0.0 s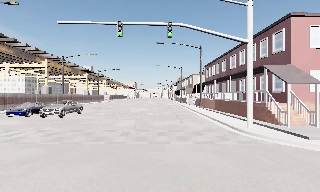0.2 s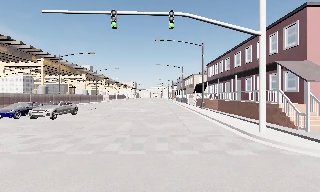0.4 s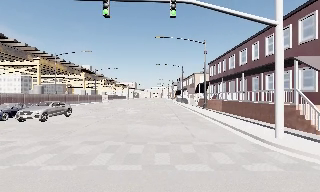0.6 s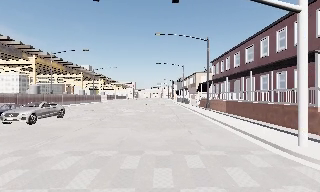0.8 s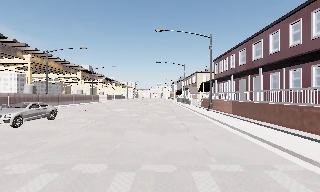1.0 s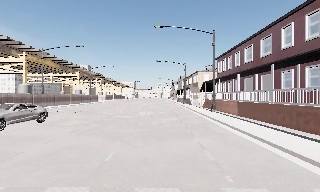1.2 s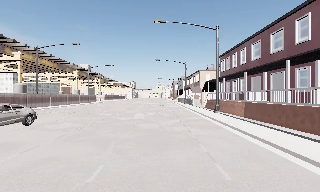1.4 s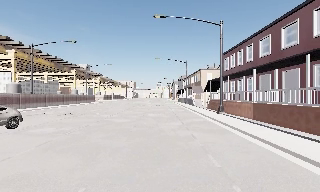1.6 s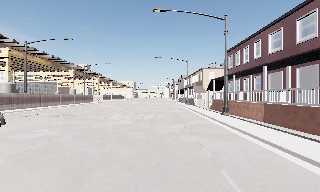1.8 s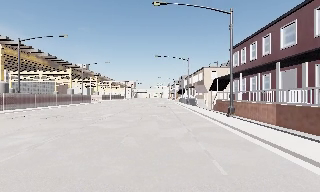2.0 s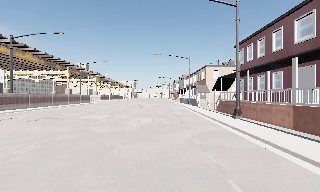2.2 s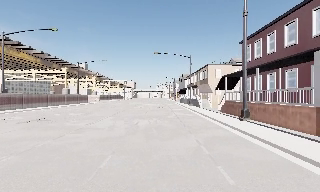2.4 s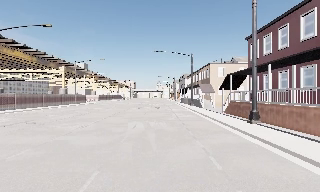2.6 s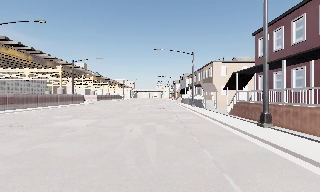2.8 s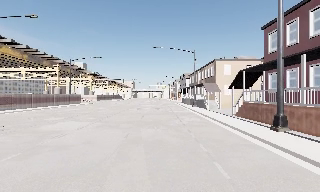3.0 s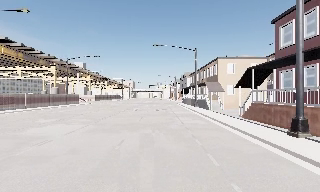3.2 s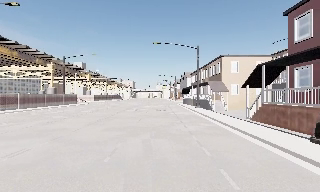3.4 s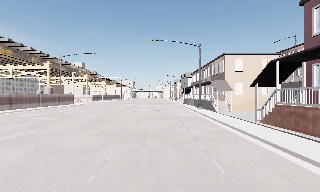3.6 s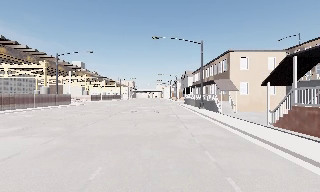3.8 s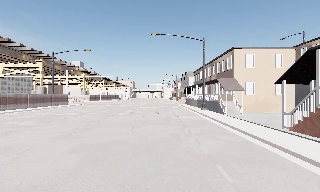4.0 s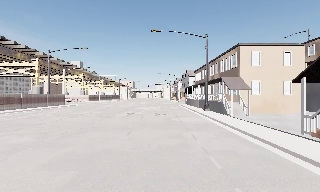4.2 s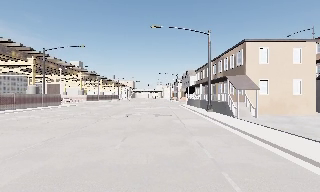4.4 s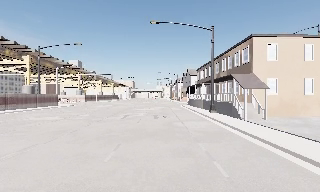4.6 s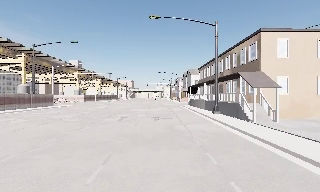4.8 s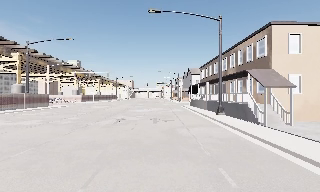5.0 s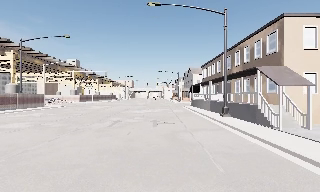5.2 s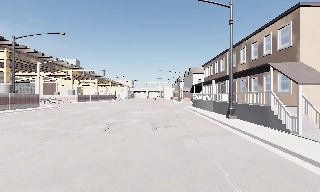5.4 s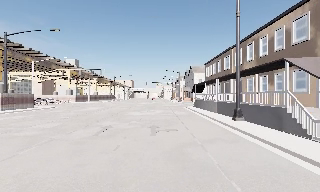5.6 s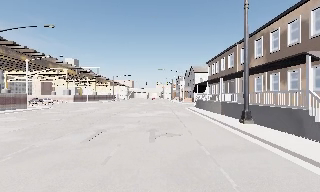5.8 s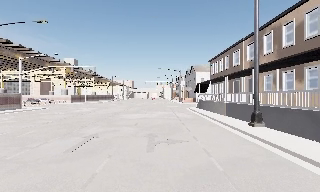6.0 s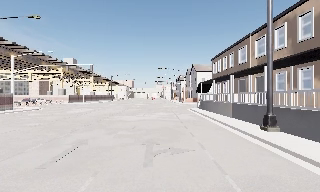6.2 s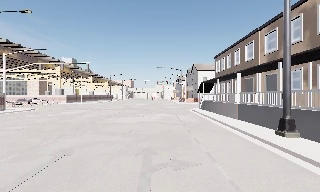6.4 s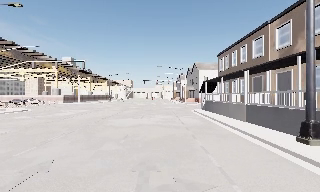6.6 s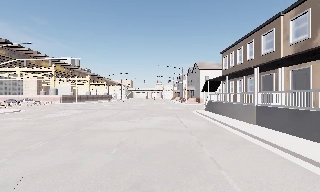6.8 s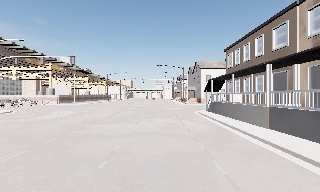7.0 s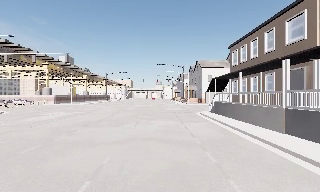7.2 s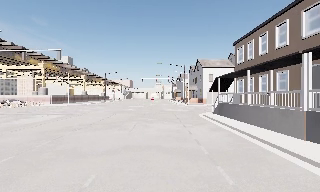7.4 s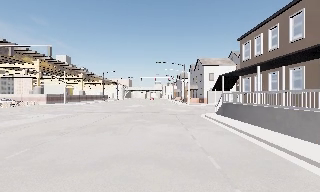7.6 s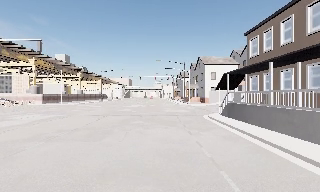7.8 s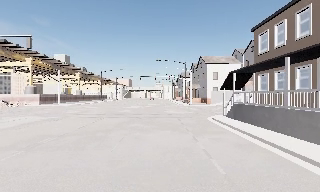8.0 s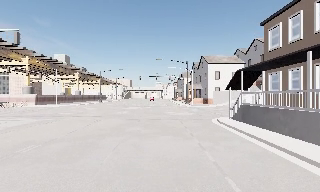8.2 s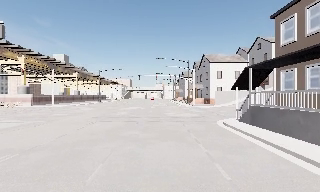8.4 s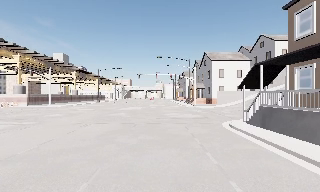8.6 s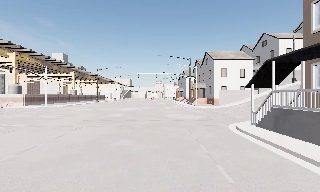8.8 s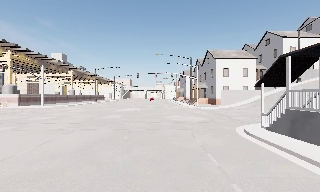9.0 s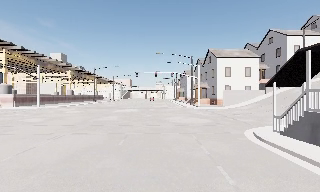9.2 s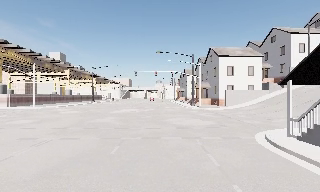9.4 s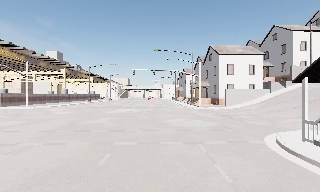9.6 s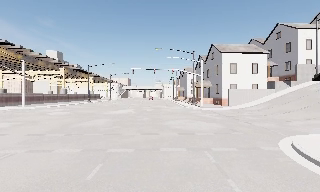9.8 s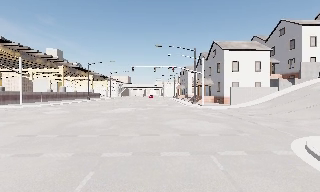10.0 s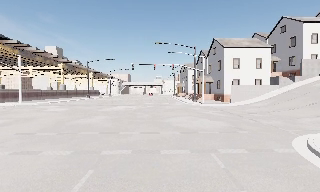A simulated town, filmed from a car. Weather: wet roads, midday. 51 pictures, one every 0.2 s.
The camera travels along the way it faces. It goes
forward.
0.0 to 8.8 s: The camera travels forward, about 55 m, so what stands in front looms larger.
8.8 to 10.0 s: The camera travels forward, about 4.5 m, so what stands in front looms larger. It loses speed.
The film runs forward here.
